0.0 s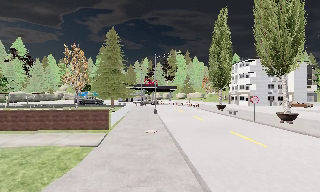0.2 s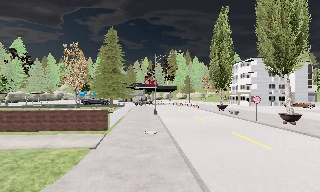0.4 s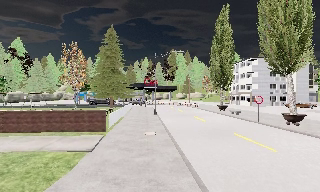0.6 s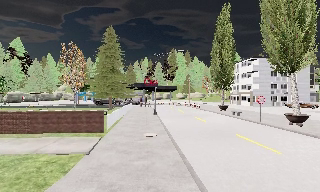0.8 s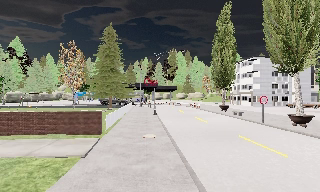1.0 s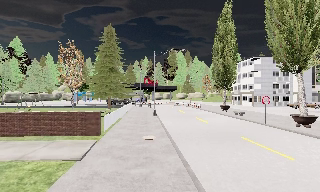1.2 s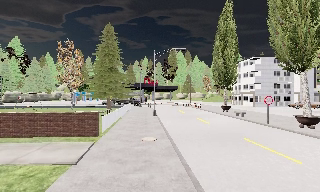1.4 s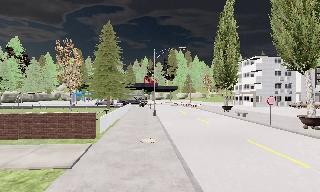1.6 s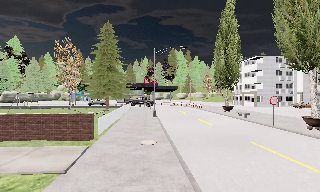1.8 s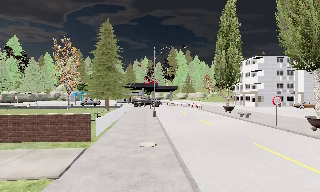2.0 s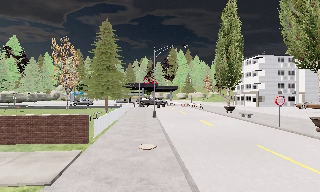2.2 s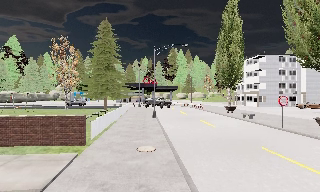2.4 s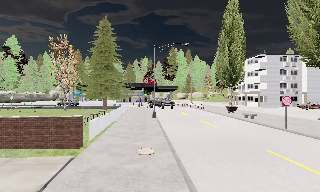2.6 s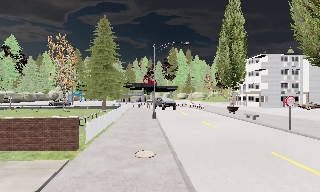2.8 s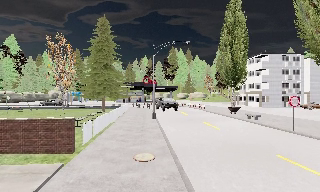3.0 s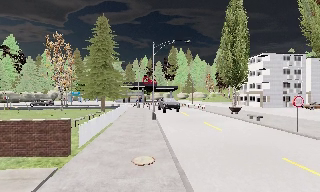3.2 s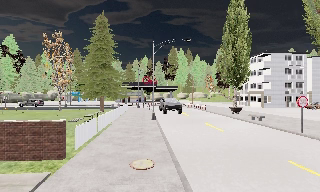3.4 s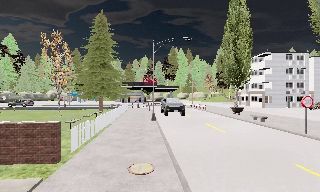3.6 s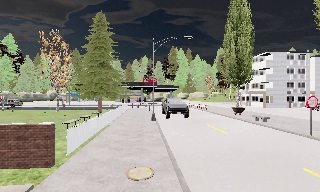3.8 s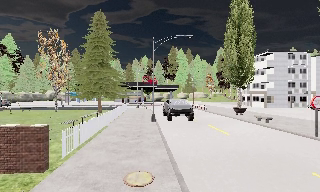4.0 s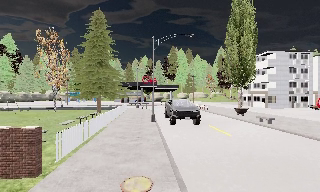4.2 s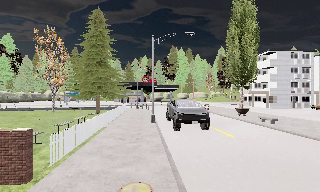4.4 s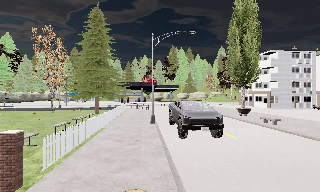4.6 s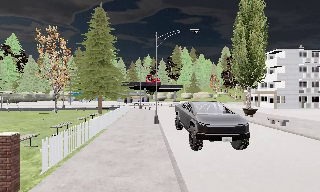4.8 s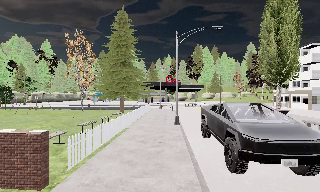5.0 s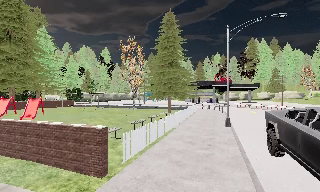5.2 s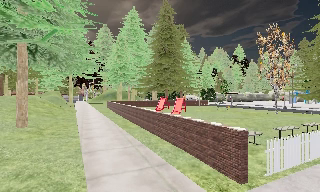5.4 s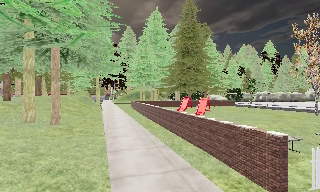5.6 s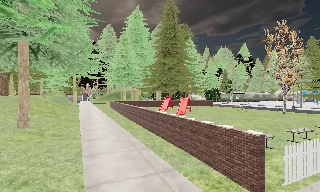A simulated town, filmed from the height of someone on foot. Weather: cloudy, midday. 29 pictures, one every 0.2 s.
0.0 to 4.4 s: The camera travels forward, about 7 m, so what stands in front looms larger.
4.4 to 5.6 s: The camera swings to its left by about 70 degrees, and the scene slides to the right. It travels forward, about 1 m.
The film runs forward here.
